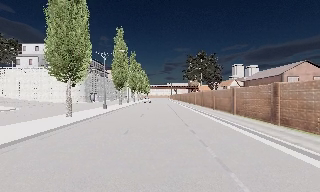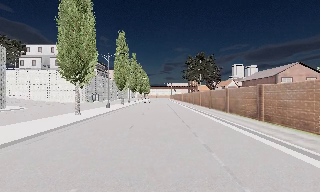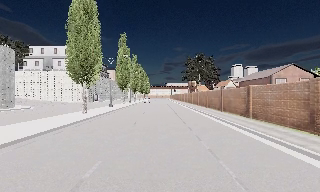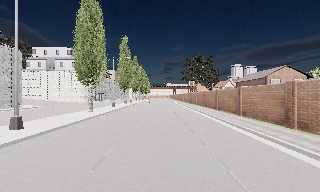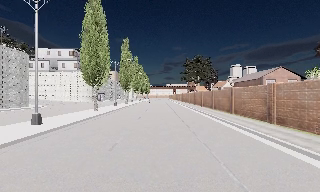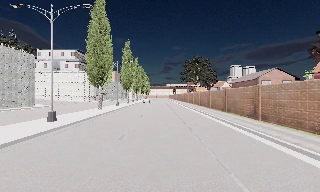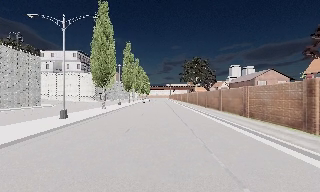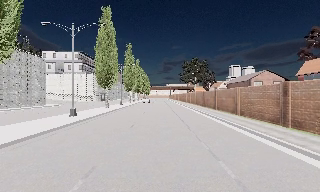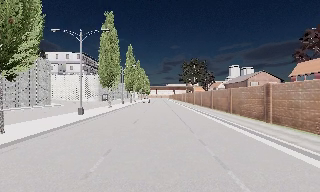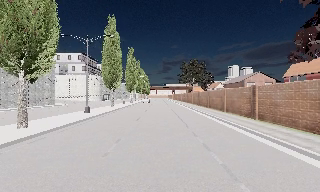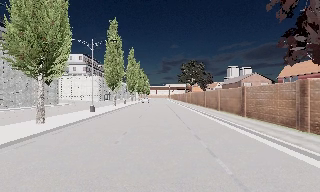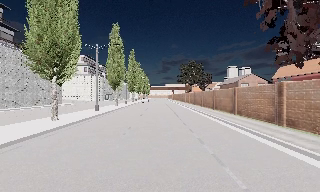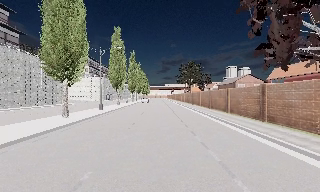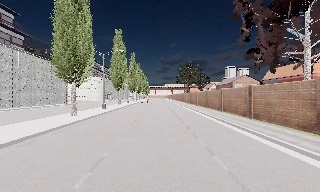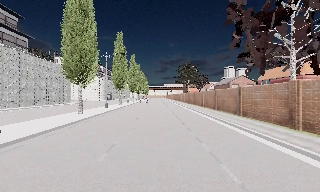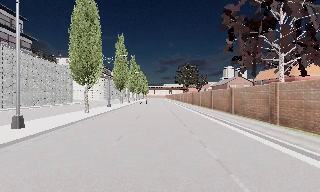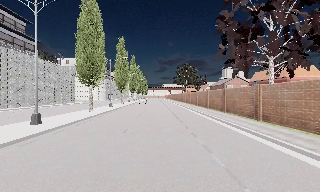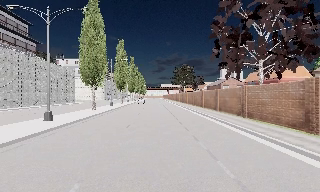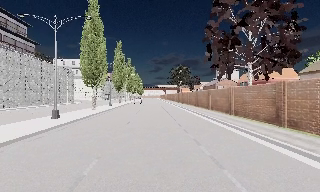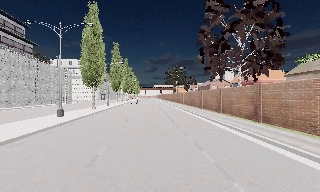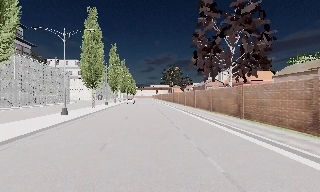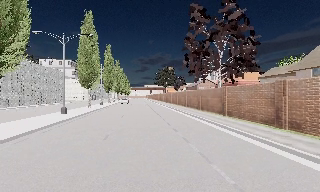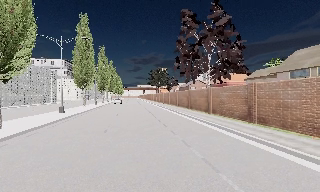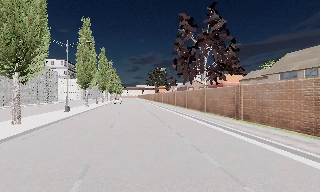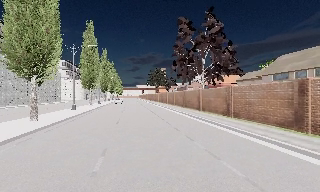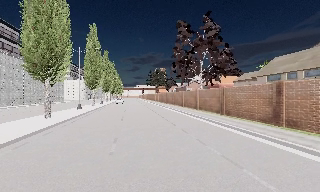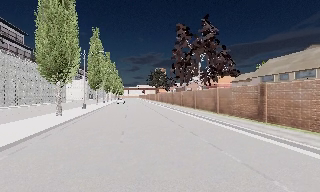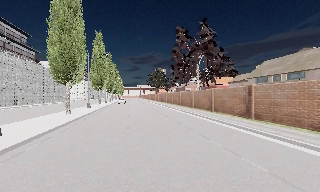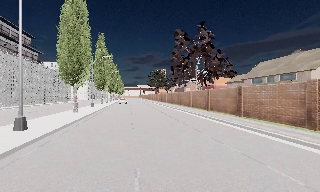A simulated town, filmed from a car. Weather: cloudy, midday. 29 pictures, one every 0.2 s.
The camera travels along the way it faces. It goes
backward.
0.0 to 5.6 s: The scene slides to the left, as the camera pans about 10 degrees to its right. It travels backward, about 40 m, so what stands in front gets smaller.
The film runs backward here.
